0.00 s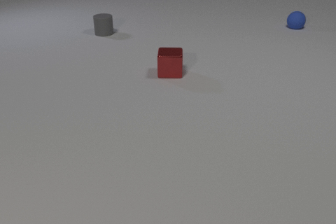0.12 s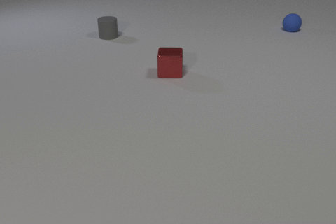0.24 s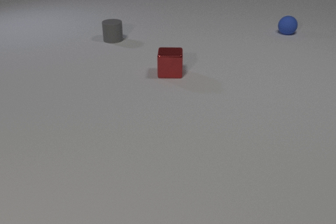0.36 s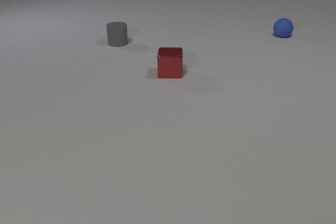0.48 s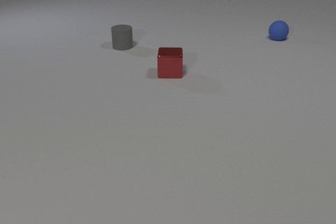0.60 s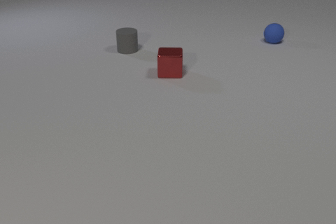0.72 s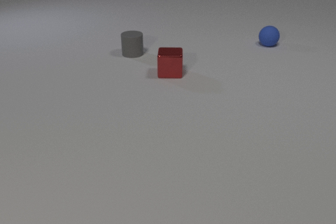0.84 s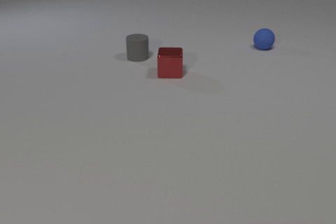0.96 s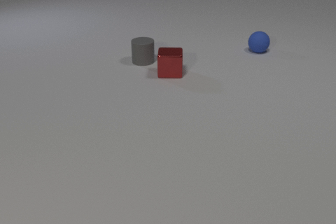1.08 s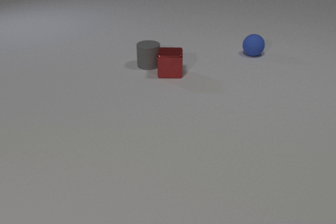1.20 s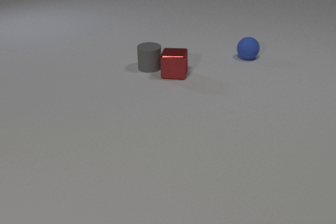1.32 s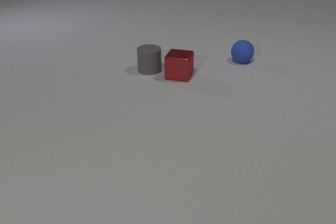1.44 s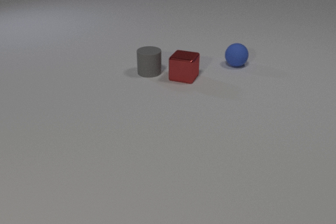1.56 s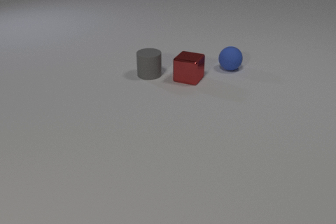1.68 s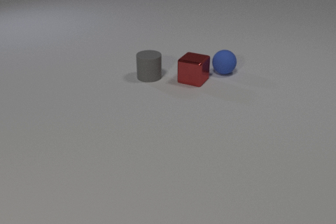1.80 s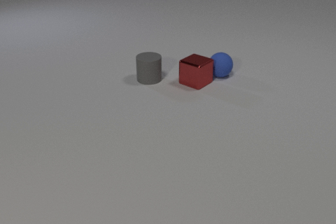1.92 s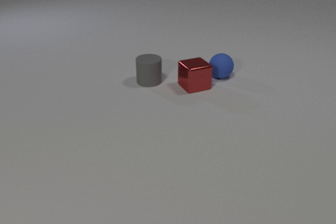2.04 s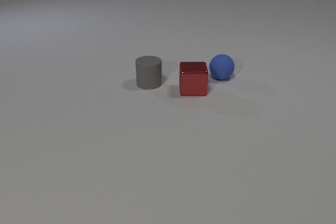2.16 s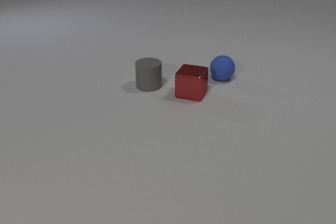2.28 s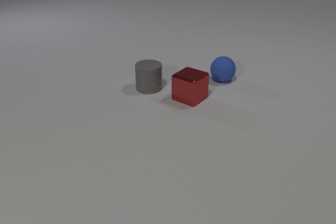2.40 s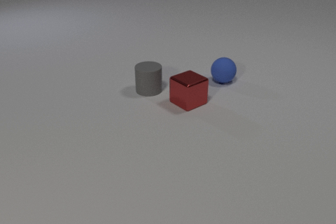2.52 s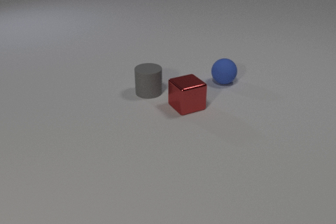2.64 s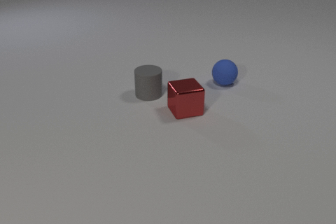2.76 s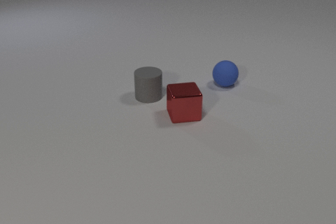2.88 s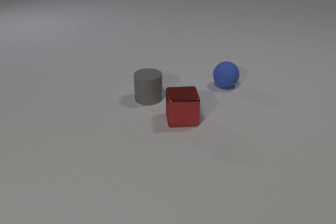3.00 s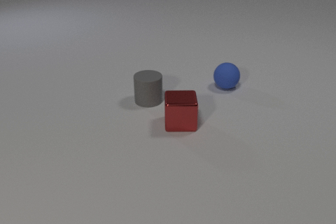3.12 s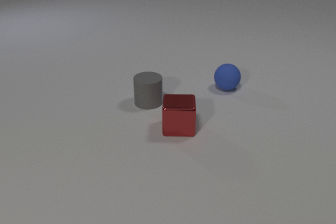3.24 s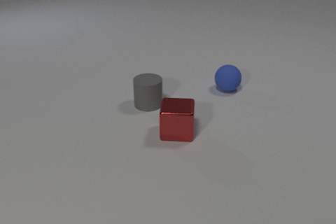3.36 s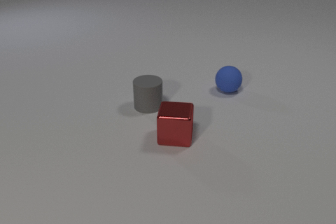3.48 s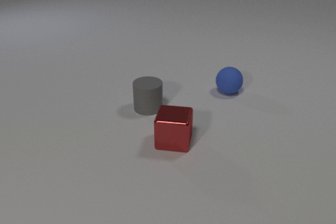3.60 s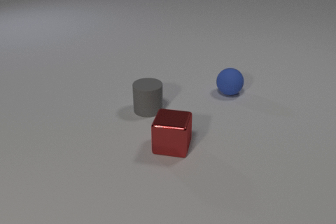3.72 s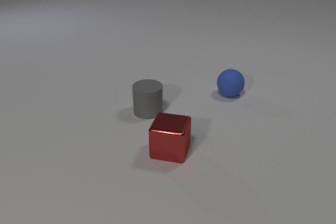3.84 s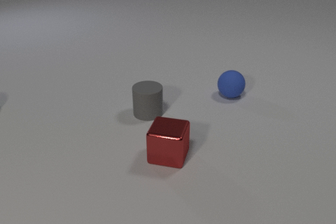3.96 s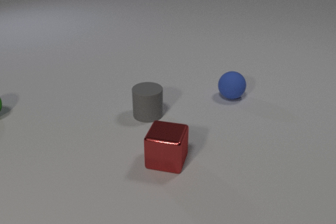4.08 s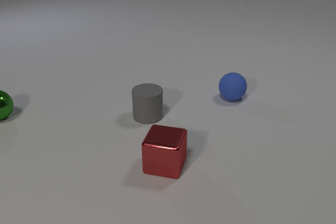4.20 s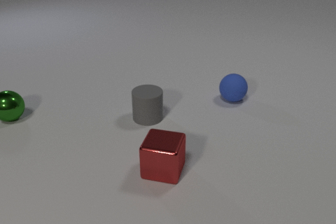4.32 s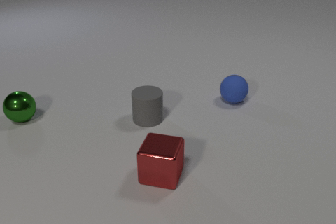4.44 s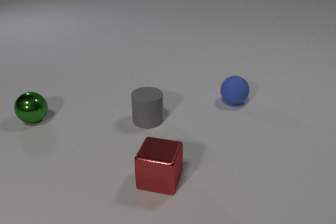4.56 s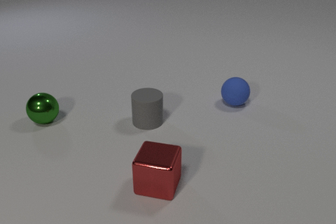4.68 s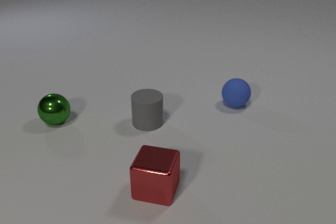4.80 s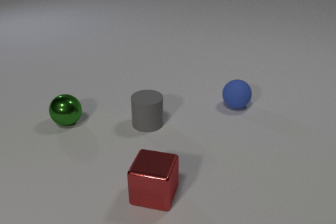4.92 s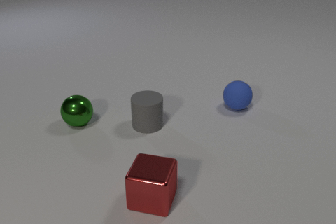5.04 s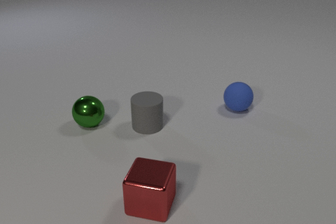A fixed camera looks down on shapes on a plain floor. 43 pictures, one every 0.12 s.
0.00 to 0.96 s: The gray rubber cylinder slides toward the camera and to the right. The blue rubber sphere rolls toward the camera and to the left.
0.96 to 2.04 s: The gray rubber cylinder slides toward the camera. The red metal cube slides toward the camera and to the right, spins clockwise seen from above by about 90 degrees, its near face sliding to the left. The blue rubber sphere rolls toward the camera and to the left. The gray rubber cylinder and the red metal cube collide. The red metal cube and the blue rubber sphere collide.
2.04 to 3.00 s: The gray rubber cylinder slides toward the camera. The red metal cube slides toward the camera, spins clockwise seen from above by about 90 degrees, its near face sliding to the left. The blue rubber sphere rolls toward the camera.
3.00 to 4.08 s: The gray rubber cylinder slides toward the camera. The red metal cube slides toward the camera. The green metal sphere comes in at the left edge, rolls to the right and toward the camera. The blue rubber sphere rolls toward the camera.
4.08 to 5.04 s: The gray rubber cylinder slides toward the camera. The red metal cube slides toward the camera. The green metal sphere rolls to the right and toward the camera. The blue rubber sphere rolls toward the camera.
How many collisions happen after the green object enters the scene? 0.
How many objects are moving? 4.
What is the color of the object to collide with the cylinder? red.
